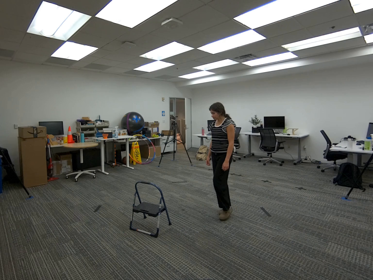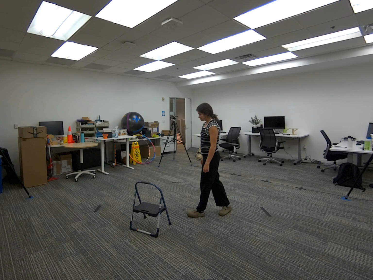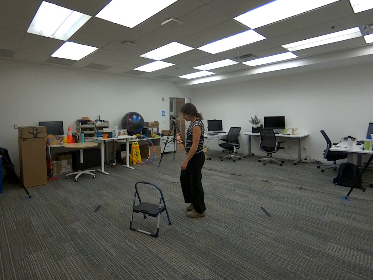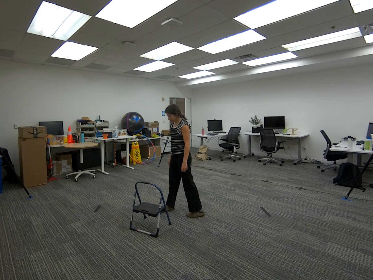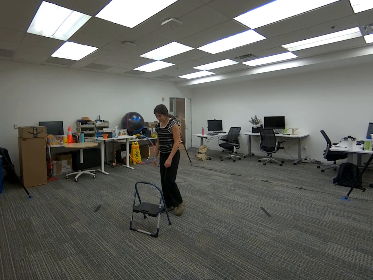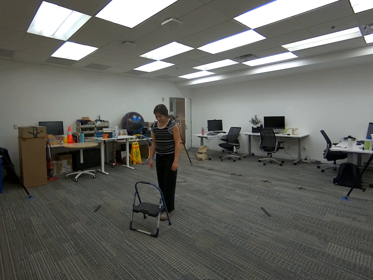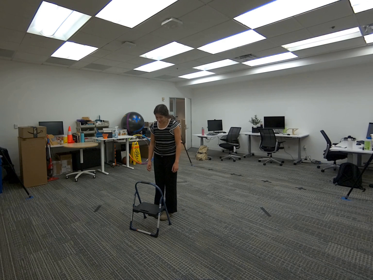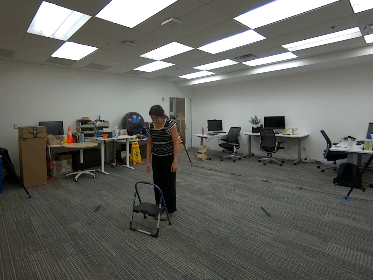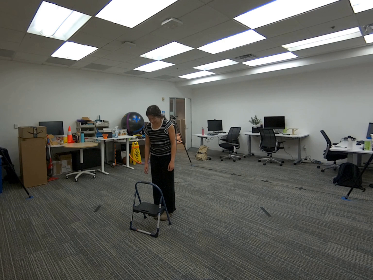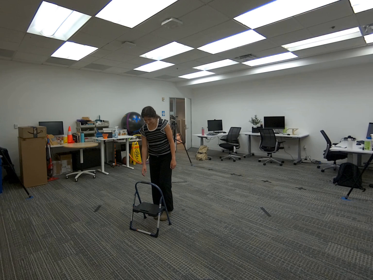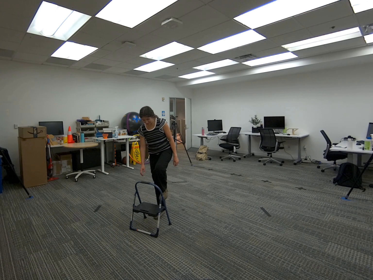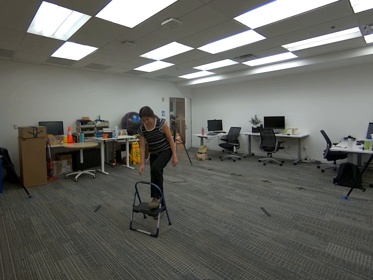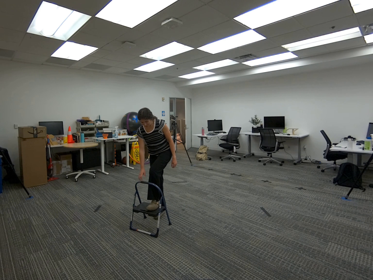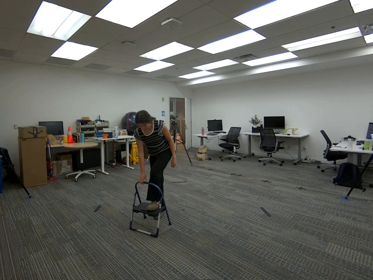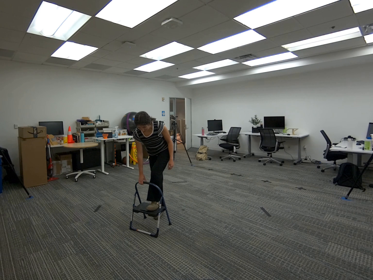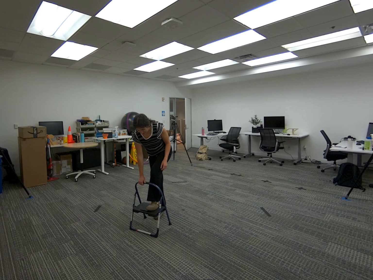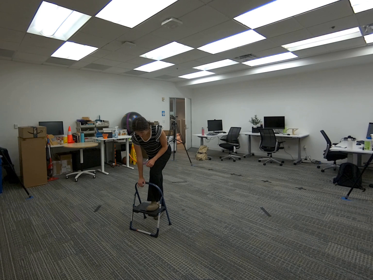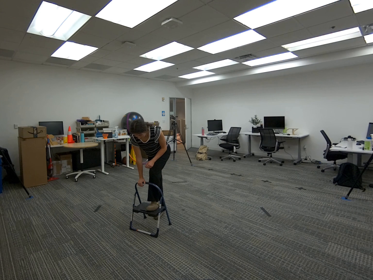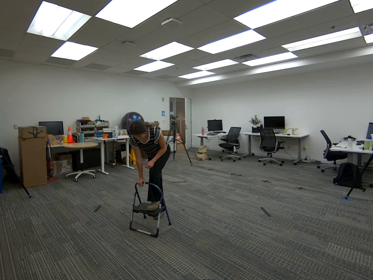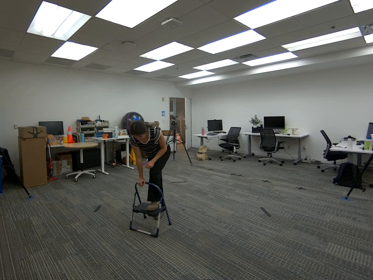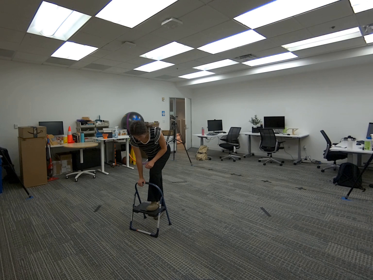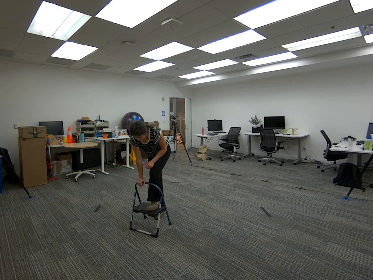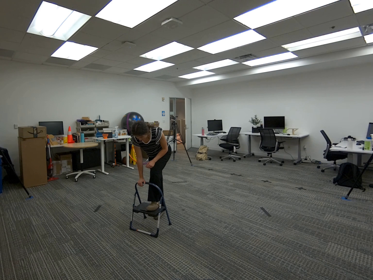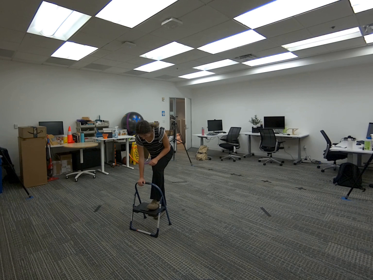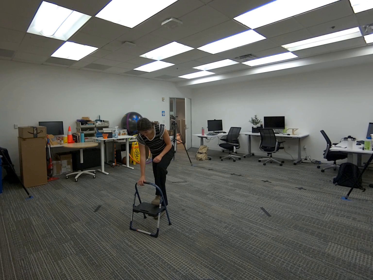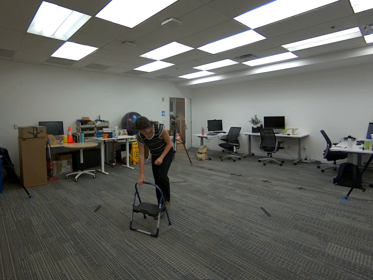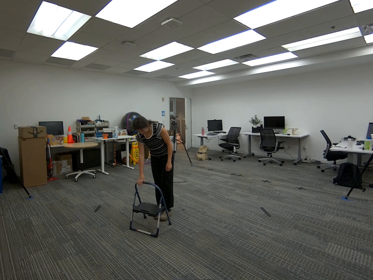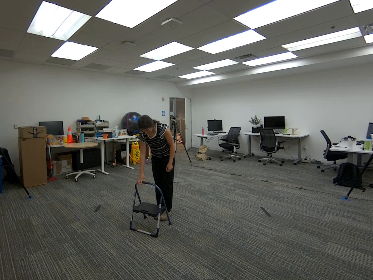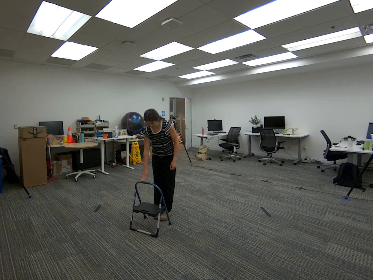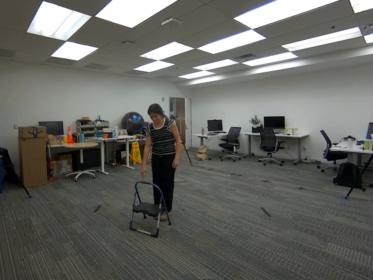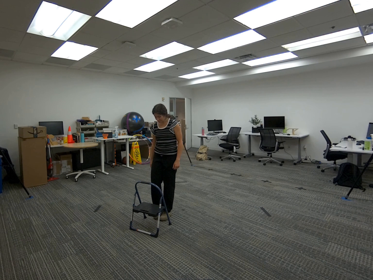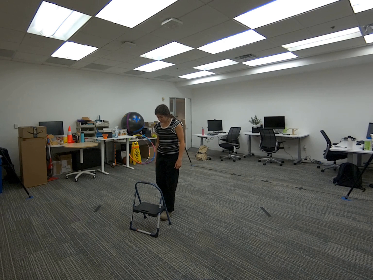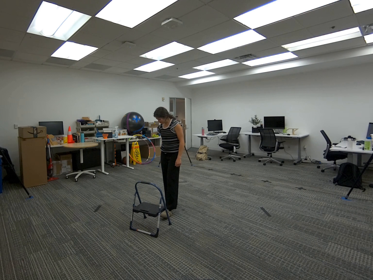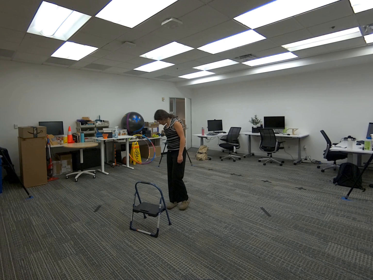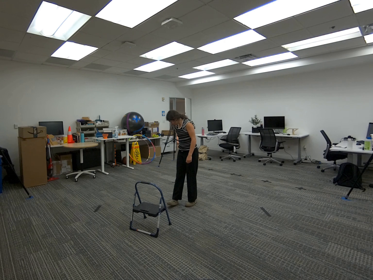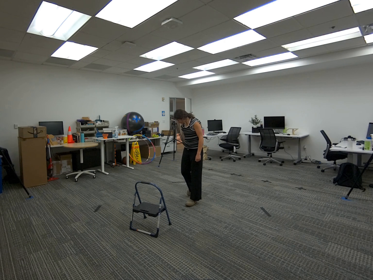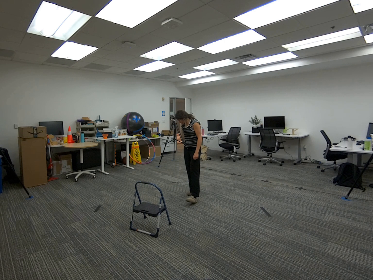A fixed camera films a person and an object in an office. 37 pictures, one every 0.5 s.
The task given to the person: Walk over to the step ladder and place one foot on the step ladder while the other foot remains on the floor.
